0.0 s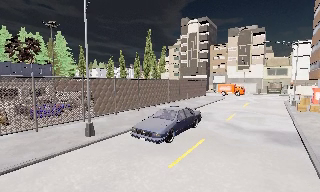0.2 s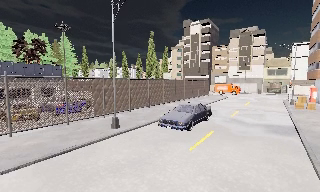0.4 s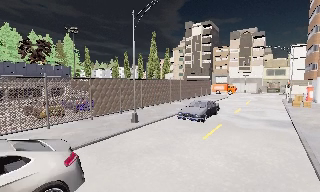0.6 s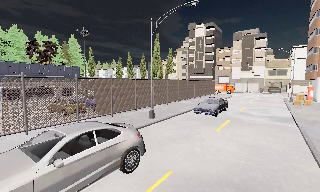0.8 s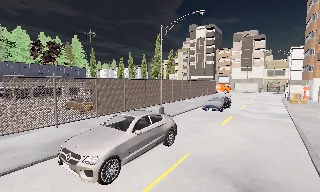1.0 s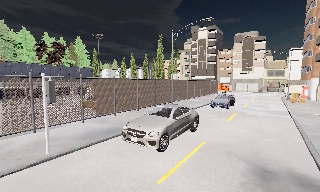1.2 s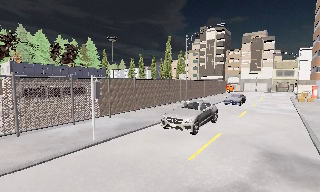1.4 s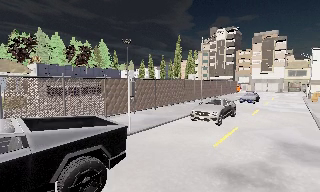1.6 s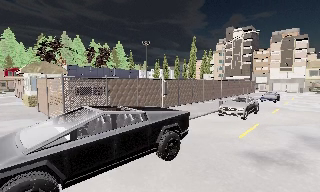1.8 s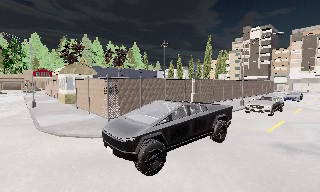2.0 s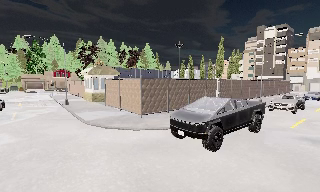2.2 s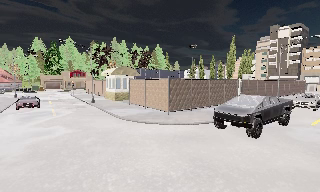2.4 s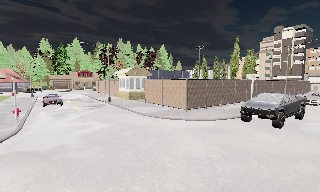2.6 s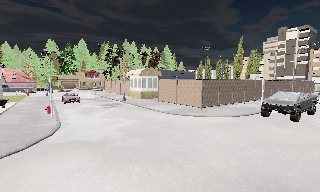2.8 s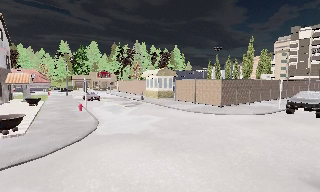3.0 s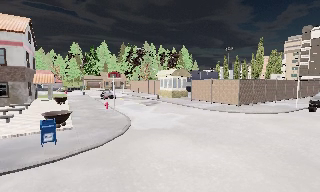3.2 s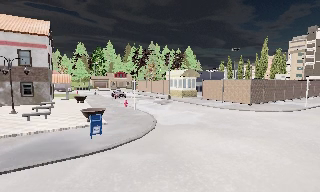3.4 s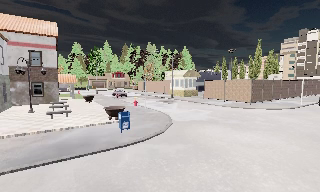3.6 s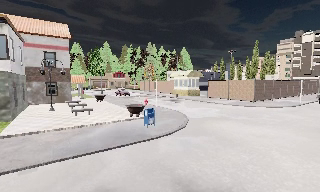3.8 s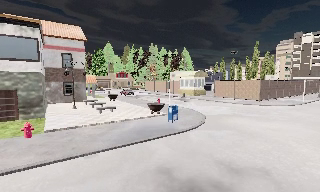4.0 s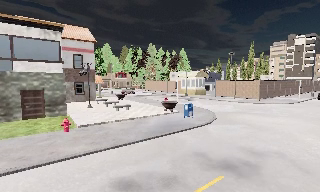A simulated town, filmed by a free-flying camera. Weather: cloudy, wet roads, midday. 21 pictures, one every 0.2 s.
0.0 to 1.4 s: The camera travels backward and to its left, about 12 m, so what stands in front gets smaller.
1.4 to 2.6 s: The scene slides to the right, as the camera pans about 15 degrees to its left. It travels to its left and backward, about 12 m, so close, fixed things drift to the right.
2.6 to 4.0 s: The camera travels to its left and backward, about 13 m, so close, fixed things drift to the right.
The film runs backward here.
